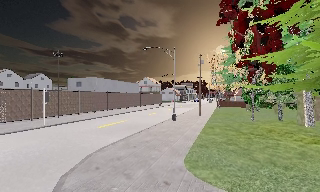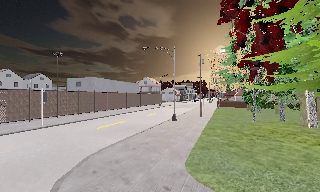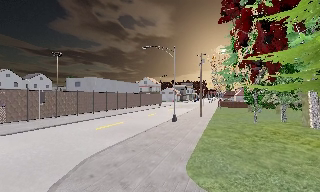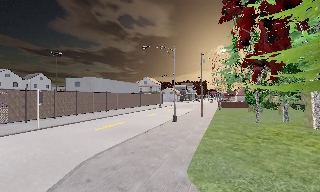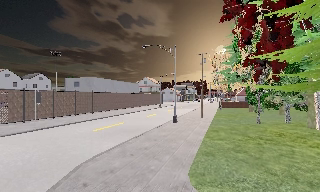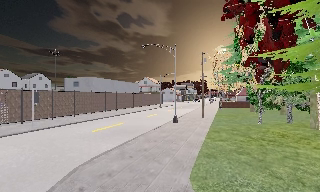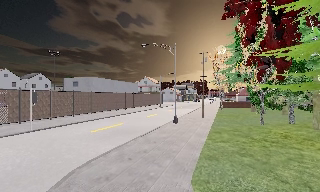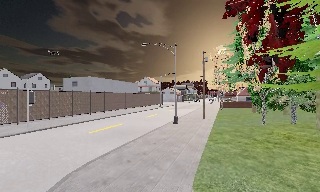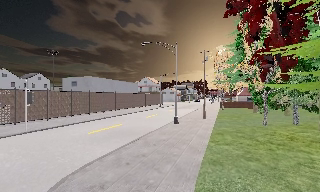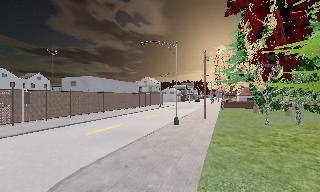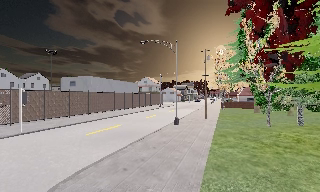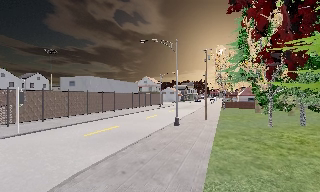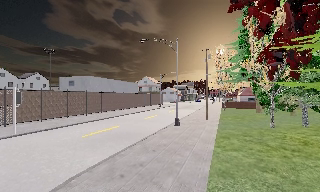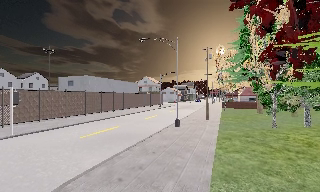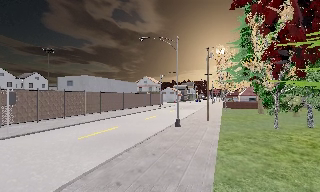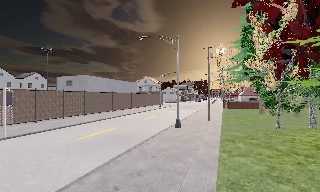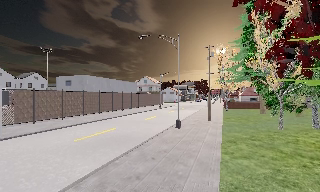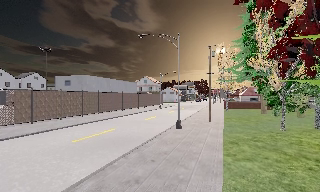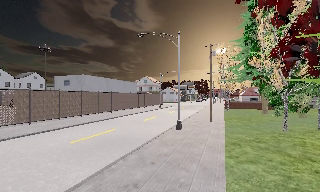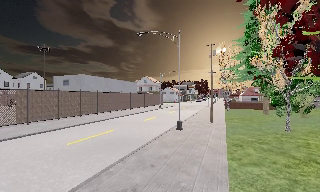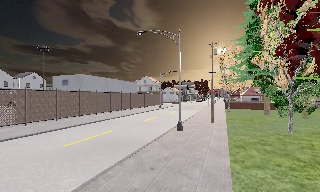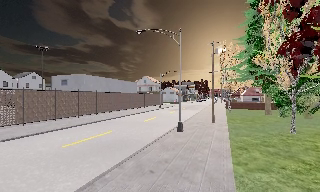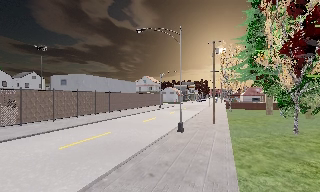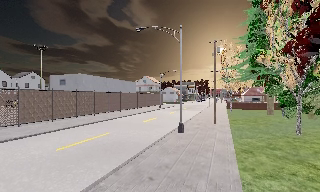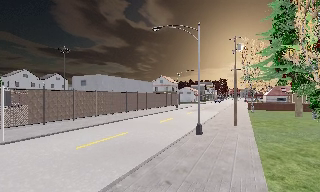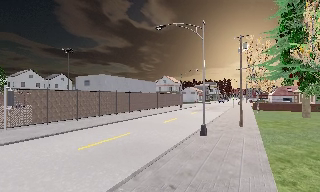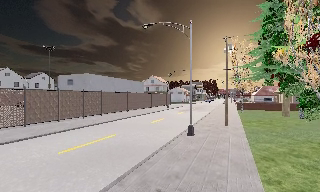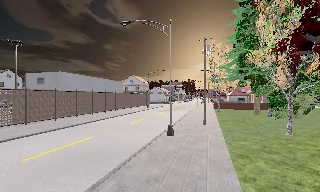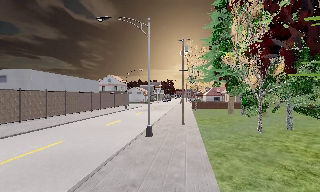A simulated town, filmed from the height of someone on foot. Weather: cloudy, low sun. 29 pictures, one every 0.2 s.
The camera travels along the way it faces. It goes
forward.
0.0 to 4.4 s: The camera travels forward, about 5 m, so what stands in front looms larger.
4.4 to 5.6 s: The camera swings to its right by about 10 degrees, and the scene slides to the left. It travels forward, about 1.5 m, so what stands in front looms larger.
The film runs forward here.
